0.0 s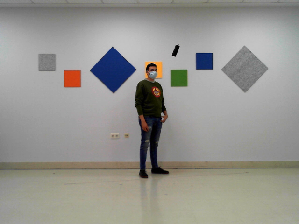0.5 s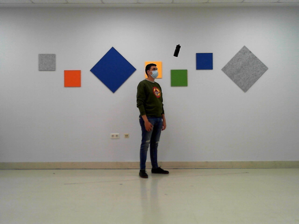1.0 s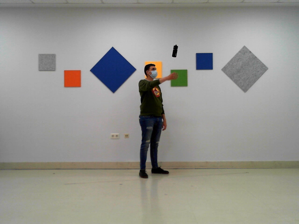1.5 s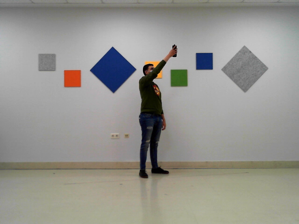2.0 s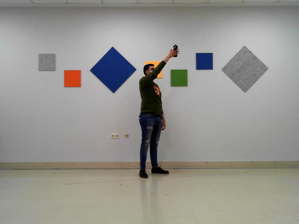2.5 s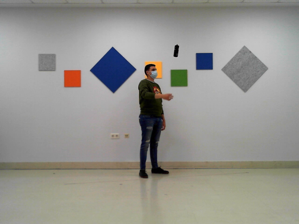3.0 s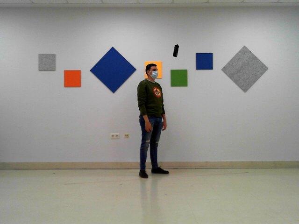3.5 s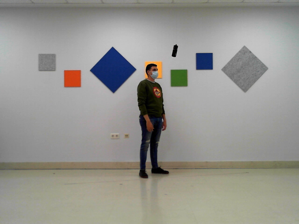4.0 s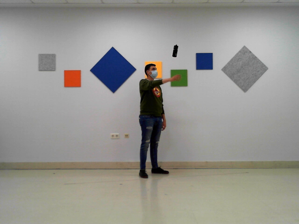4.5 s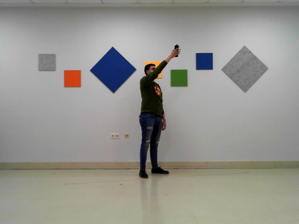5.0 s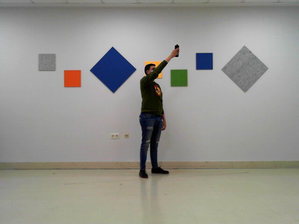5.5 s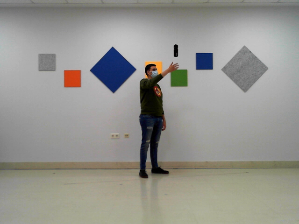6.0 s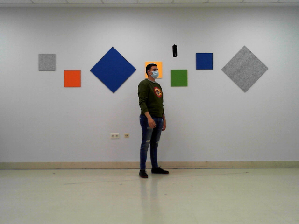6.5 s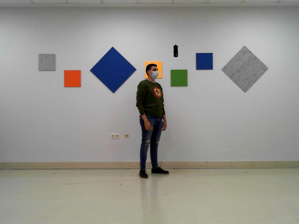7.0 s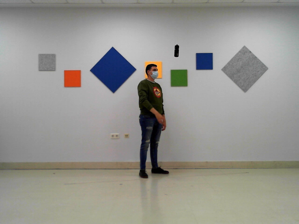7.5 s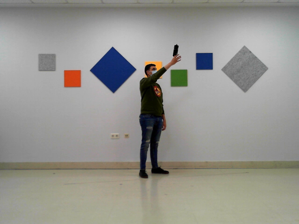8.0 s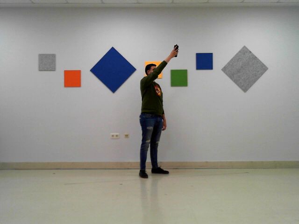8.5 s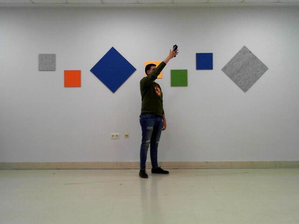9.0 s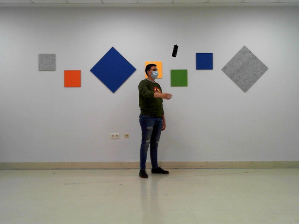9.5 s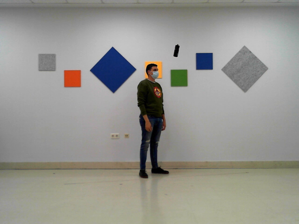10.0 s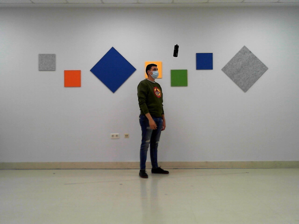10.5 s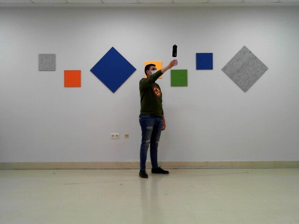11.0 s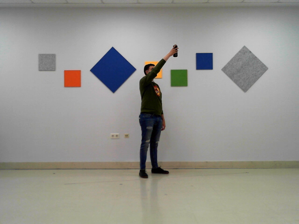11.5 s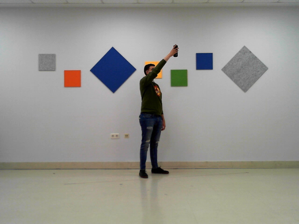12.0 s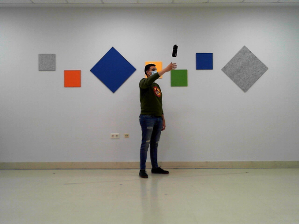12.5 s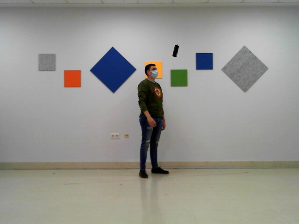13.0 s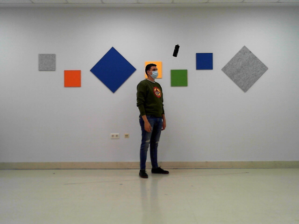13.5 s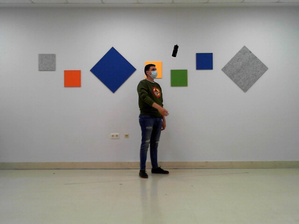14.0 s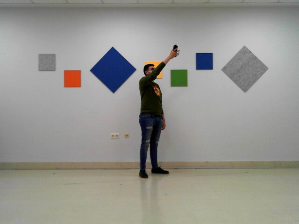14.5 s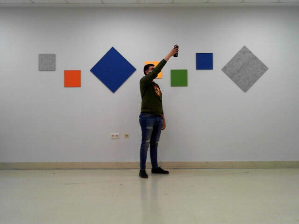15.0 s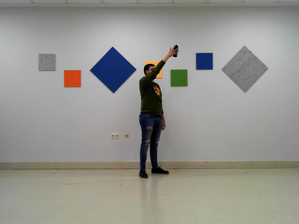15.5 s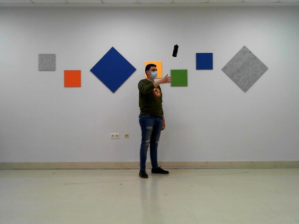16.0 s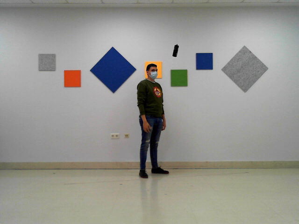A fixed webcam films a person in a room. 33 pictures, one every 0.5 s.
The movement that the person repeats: Reach up for a bottle in a high position, right hand.
